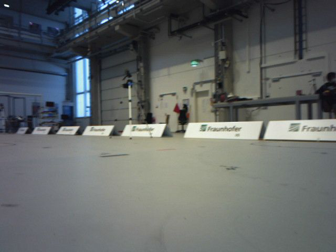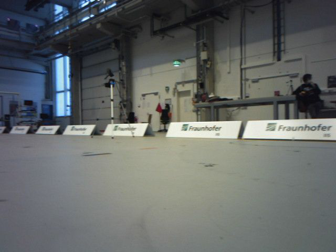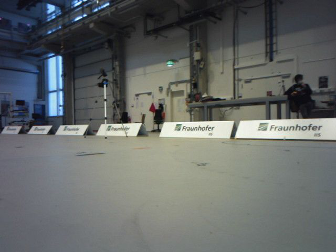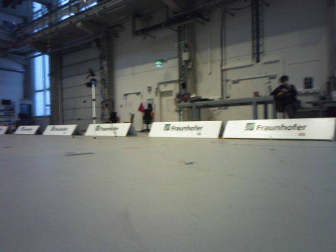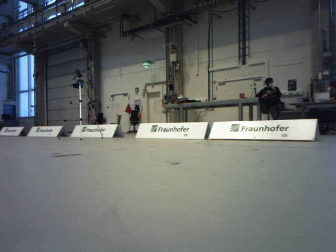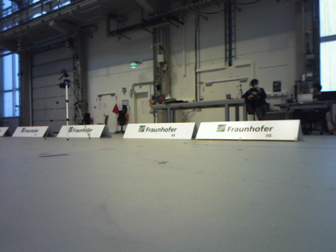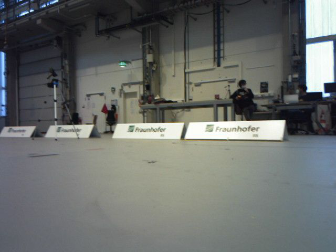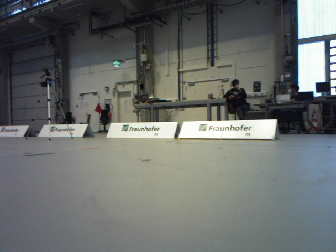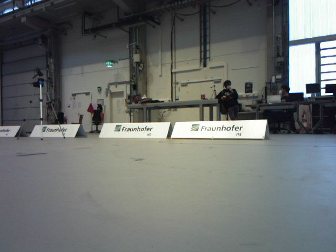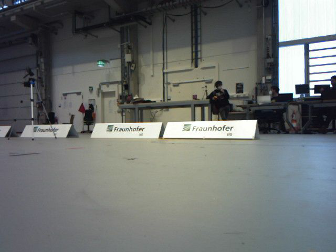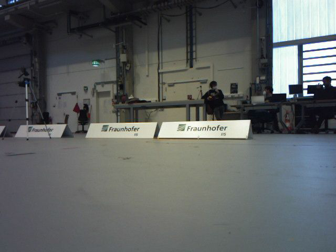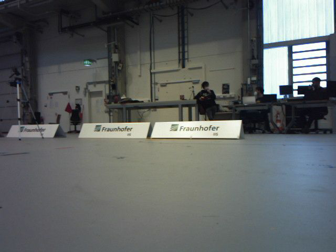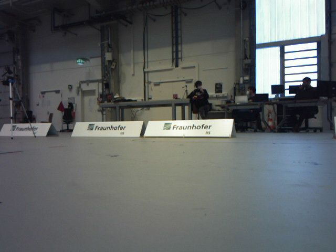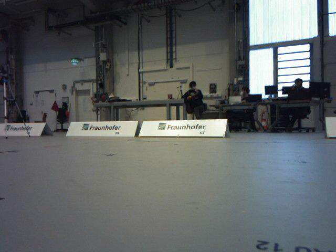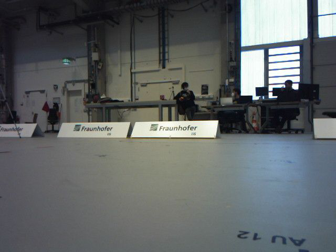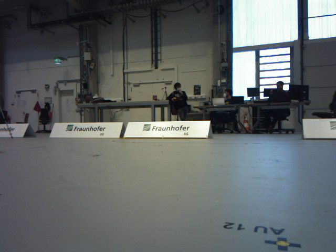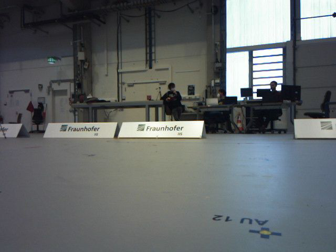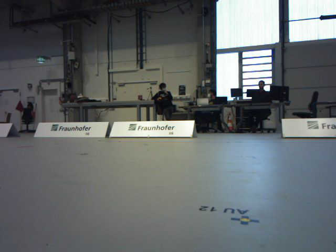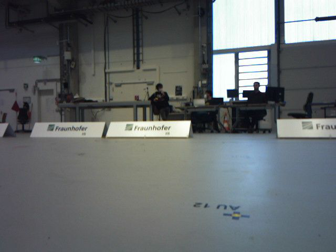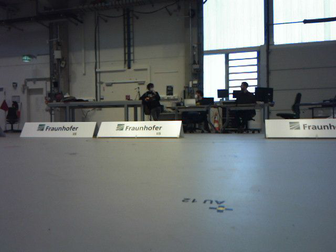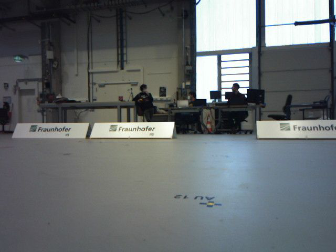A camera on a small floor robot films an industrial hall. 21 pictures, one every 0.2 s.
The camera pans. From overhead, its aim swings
clockwise.
The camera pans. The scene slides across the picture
to the left.
0.0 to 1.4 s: The camera swings to its right by about 15 degrees, and the scene slides to the left. It travels backward, about 0.3 m, so what stands in front gets smaller.
1.4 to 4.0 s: The camera pans to its right, which is clockwise from overhead, by about 20 degrees. It travels backward, about 0.5 m, so what stands in front gets smaller.
The film runs backward here.
